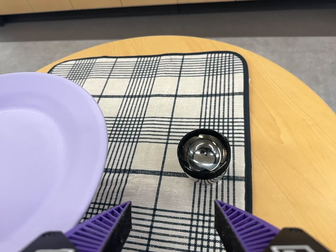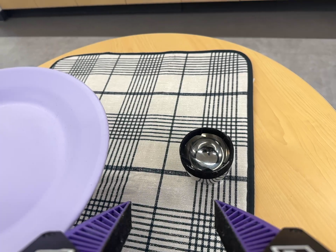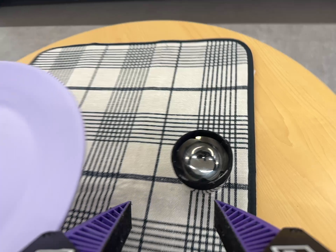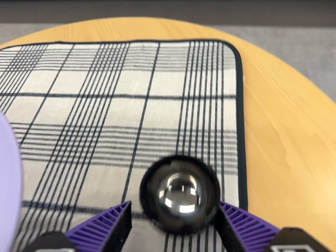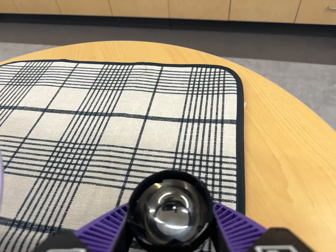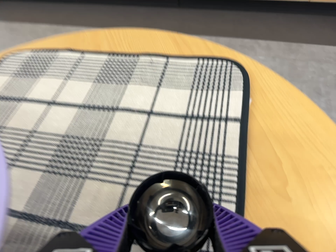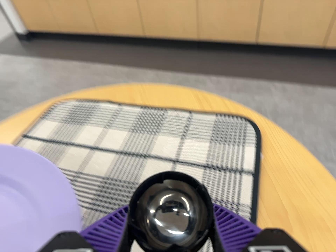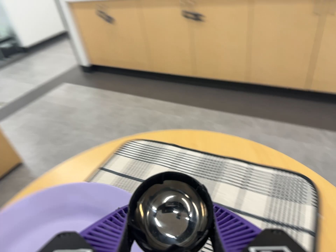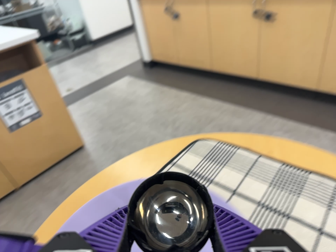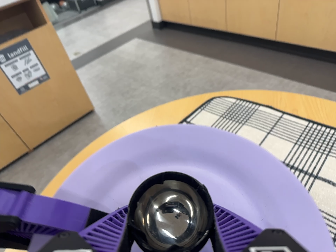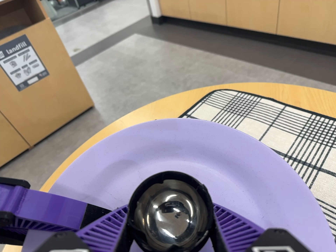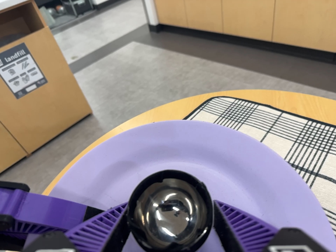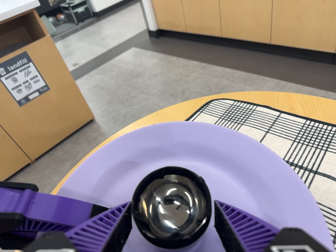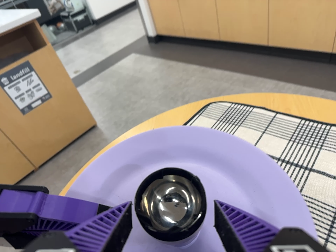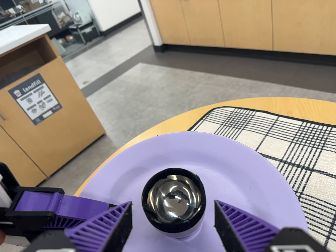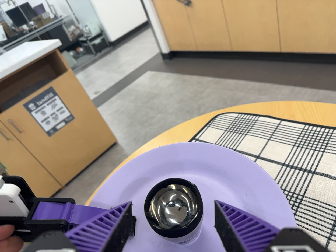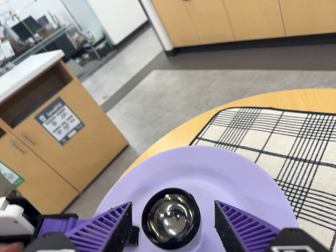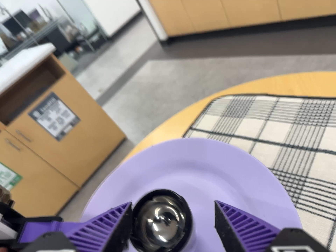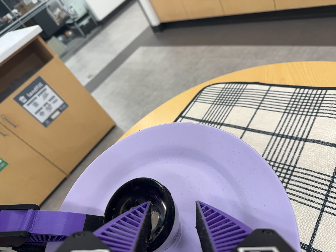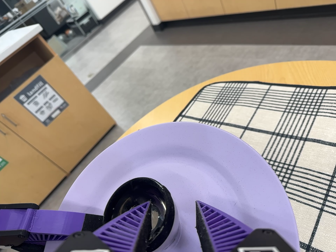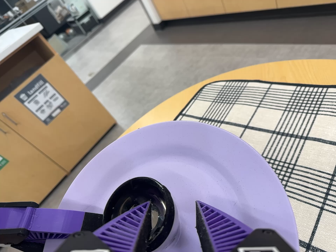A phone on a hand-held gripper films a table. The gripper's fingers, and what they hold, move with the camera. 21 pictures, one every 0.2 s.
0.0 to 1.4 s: The scene slides to the right, as the camera pans about 10 degrees to its left. It travels toward the top of its view, about 12 cm, so close, fixed things drift downward. Its aim tips toward the top of its view by about 15 degrees, and the scene shifts downward. It rolls about its line of sight by about 10 degrees, and the scene rotates clockwise.
1.4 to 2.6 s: The camera swings to its left by about 15 degrees, and the scene slides to the right. It travels to its left, about 9 cm, so close, fixed things drift to the right.
2.6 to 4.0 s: The camera travels to its right, about 8 cm. It rolls about its line of sight by about 10 degrees, and the scene rotates counterclockwise.
The film runs backward here.
